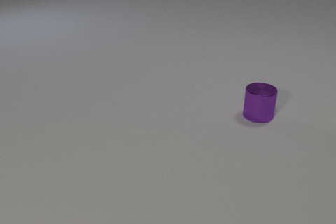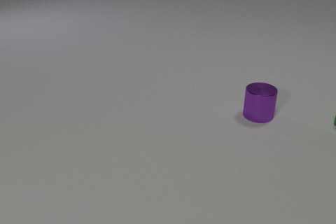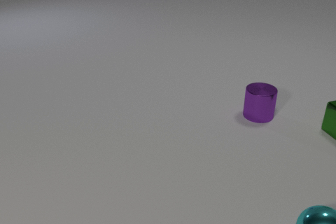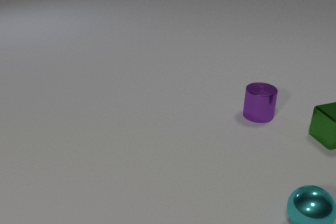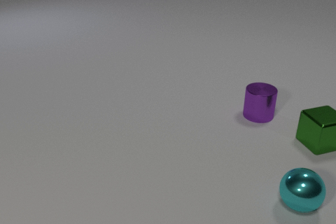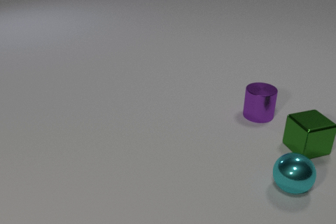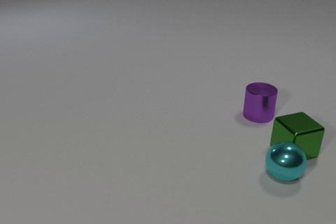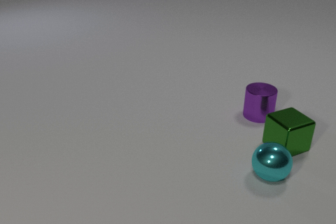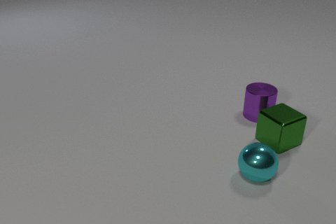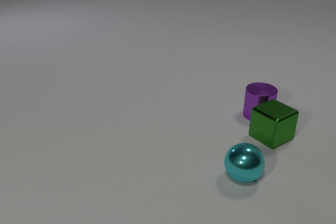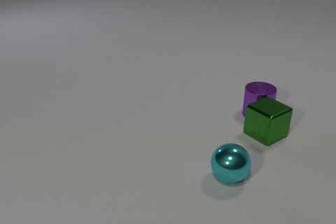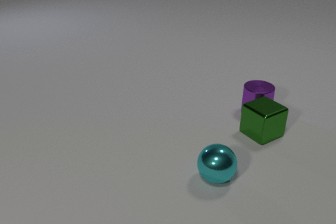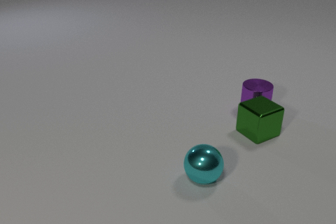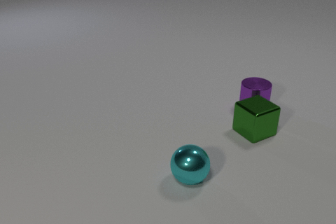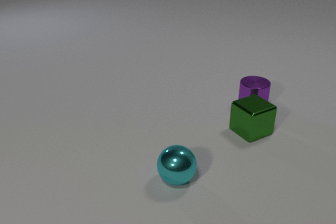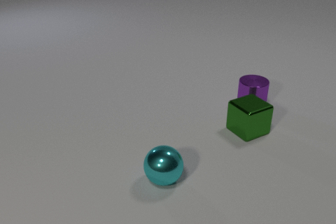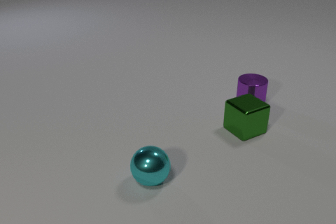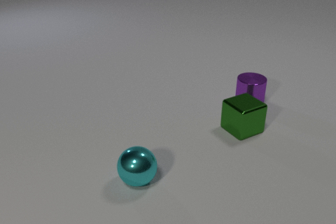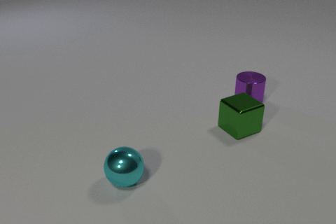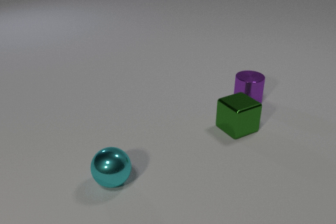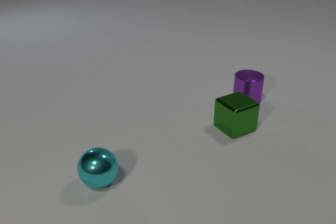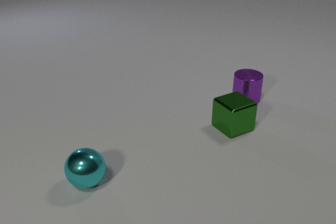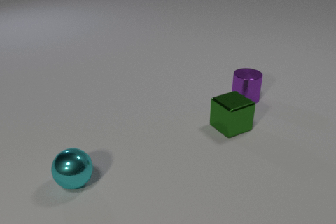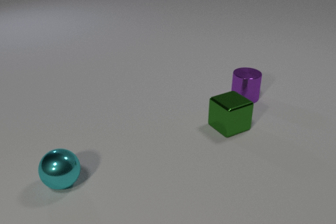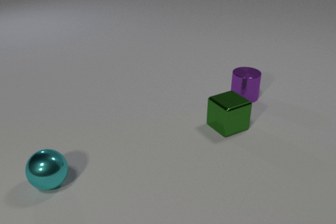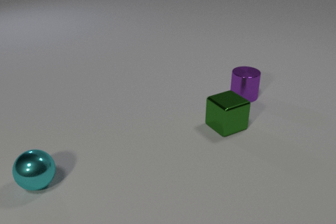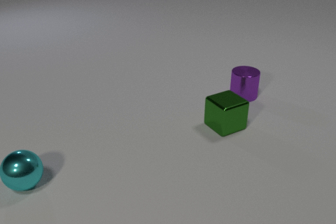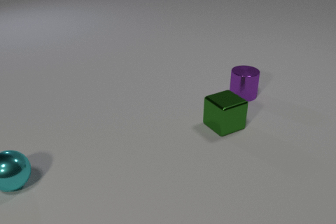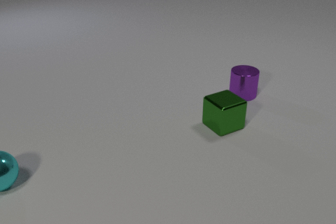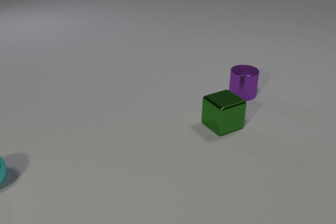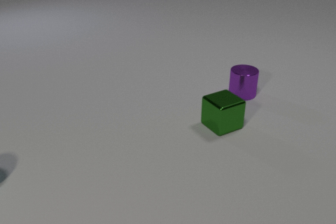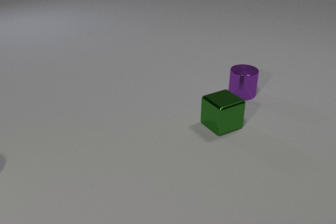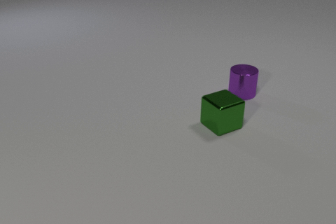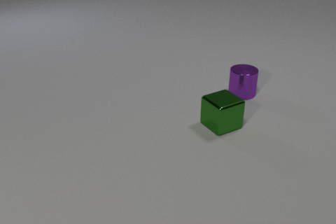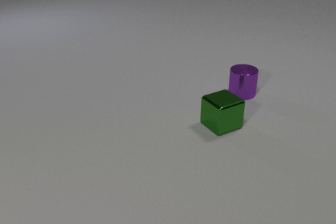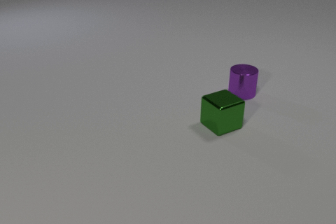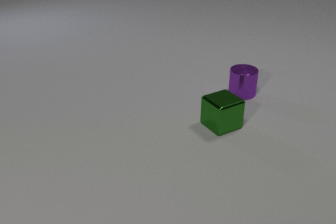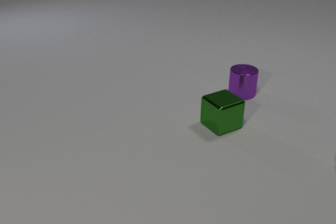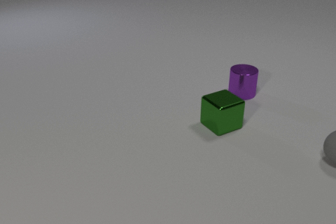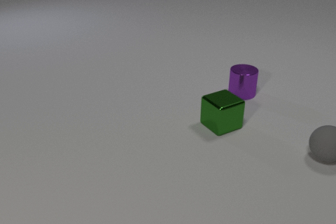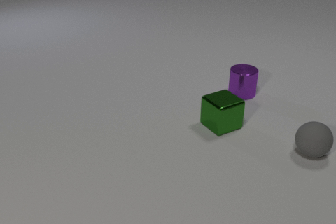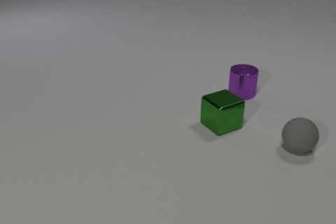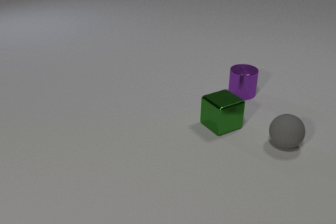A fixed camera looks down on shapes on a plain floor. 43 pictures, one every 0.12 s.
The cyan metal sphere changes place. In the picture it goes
to the left.
The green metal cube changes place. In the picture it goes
to the left.
0.00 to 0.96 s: The cyan metal sphere comes in at the bottom edge, rolls away from the camera and to the left. The green metal cube comes in at the right edge, slides to the left and toward the camera. The cyan metal sphere and the green metal cube collide.
0.96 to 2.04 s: The cyan metal sphere rolls to the left. The green metal cube slides to the left. The purple metal cylinder slides away from the camera and to the left. The green metal cube and the purple metal cylinder collide.
2.04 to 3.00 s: The cyan metal sphere rolls to the left. The green metal cube slides to the left. The purple metal cylinder slides away from the camera.
3.00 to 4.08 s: The cyan metal sphere rolls to the left, leaves at the left edge. The purple metal cylinder moves, and ends about where it began.
4.08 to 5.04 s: The gray rubber sphere comes in at the right edge, rolls to the left.
What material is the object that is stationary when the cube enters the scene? metal.
What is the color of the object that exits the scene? cyan.
Are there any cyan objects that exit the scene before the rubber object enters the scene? yes.
